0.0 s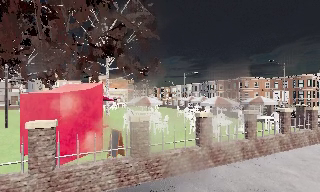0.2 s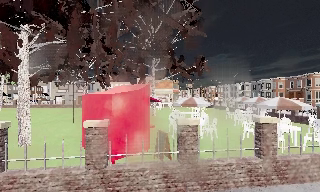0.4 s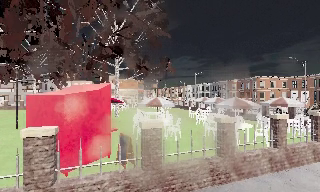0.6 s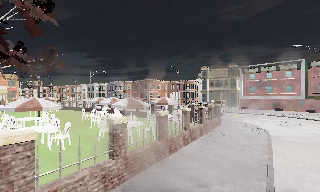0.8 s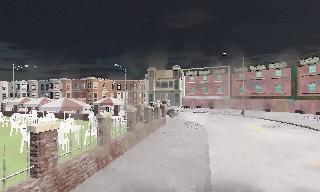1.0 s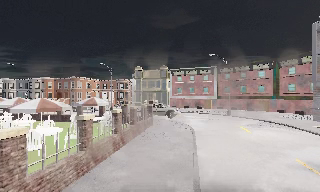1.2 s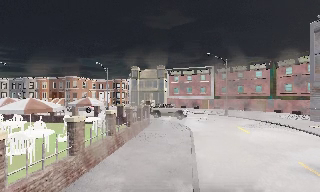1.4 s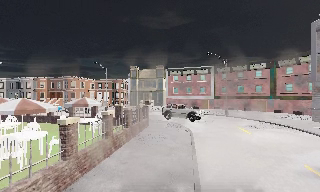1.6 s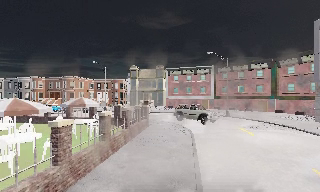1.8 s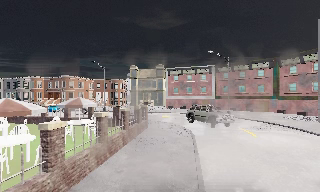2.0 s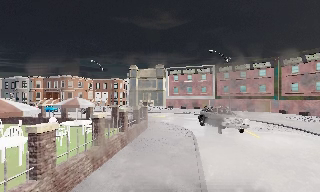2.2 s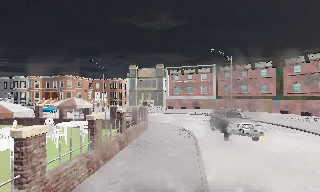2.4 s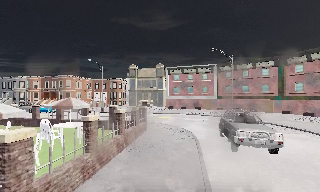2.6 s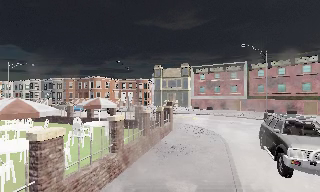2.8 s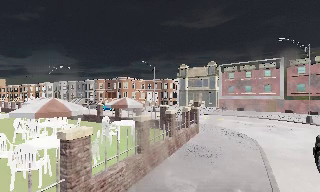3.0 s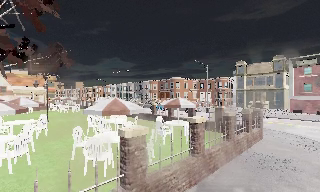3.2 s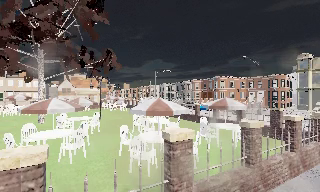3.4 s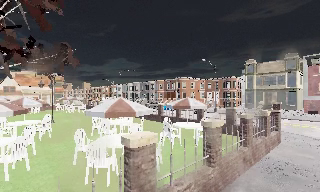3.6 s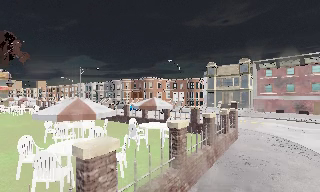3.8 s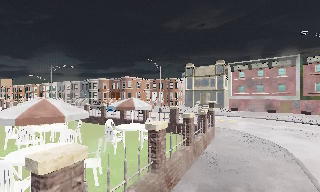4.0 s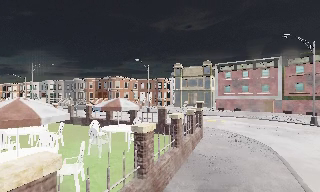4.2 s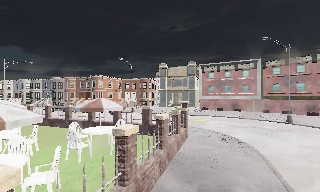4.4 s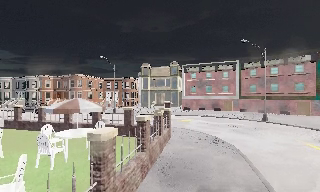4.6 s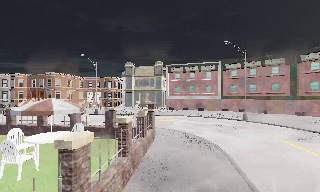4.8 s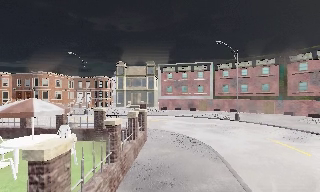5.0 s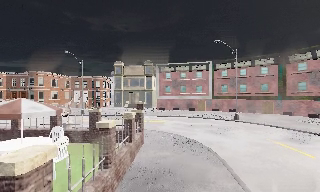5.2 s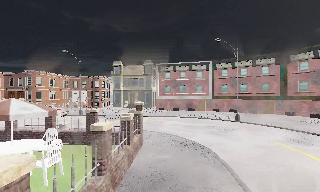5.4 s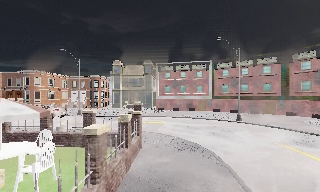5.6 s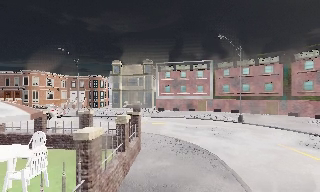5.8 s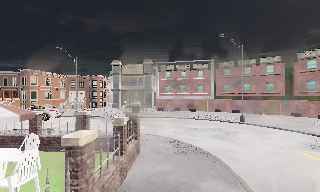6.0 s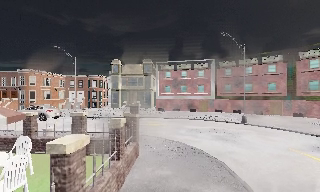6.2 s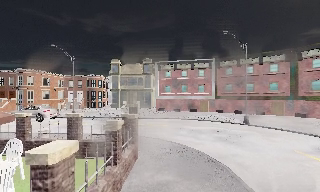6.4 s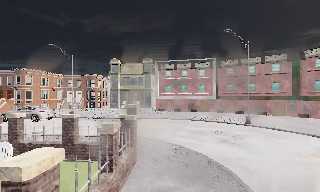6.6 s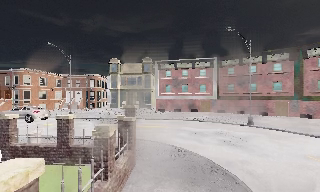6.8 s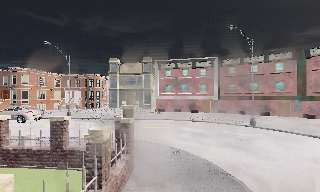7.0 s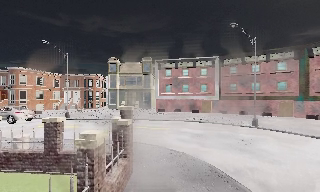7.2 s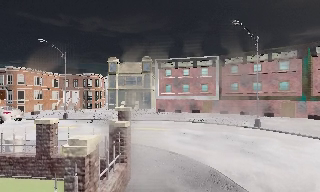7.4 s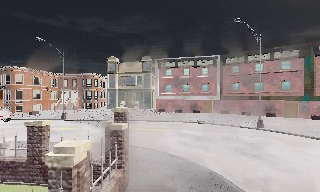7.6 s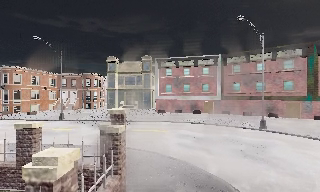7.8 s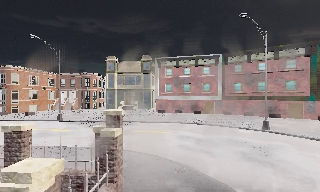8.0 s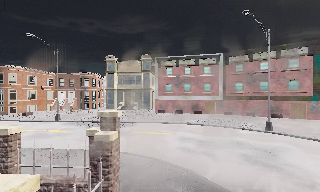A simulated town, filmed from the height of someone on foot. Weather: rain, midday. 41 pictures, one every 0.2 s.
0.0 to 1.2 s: The camera swings to its right by about 55 degrees, and the scene slides to the left. It travels forward, about 2 m.
1.2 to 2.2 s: The camera travels forward, about 1.5 m, so what stands in front looms larger.
2.2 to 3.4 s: The camera swings to its left by about 40 degrees, and the scene slides to the right. It travels forward, about 1.5 m.
3.4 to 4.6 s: The scene slides to the left, as the camera pans about 40 degrees to its right. It travels forward, about 1.5 m.
4.6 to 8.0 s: The camera travels forward, about 6 m, so what stands in front looms larger.
The film runs forward here.
